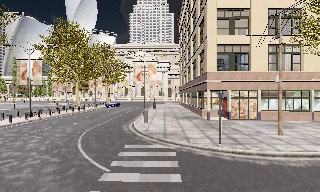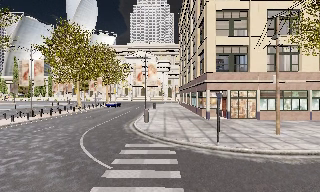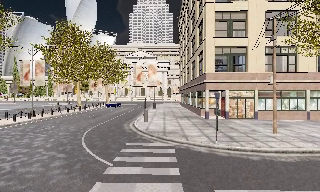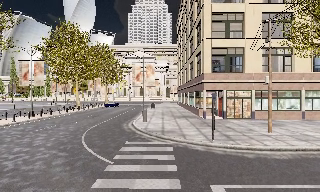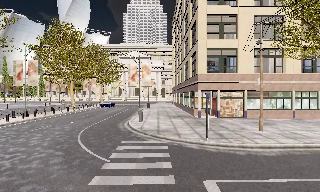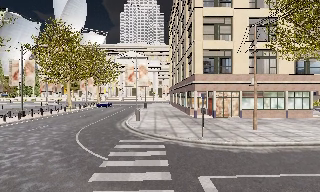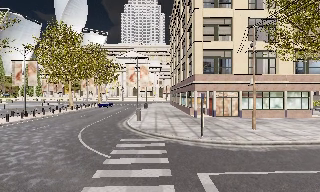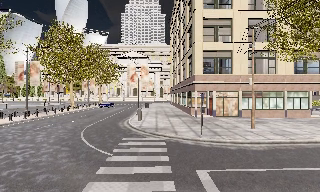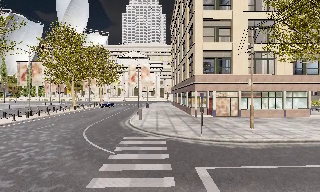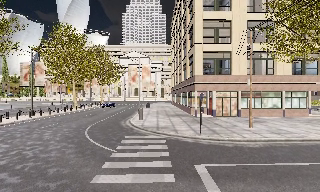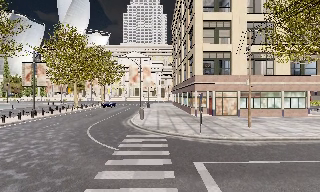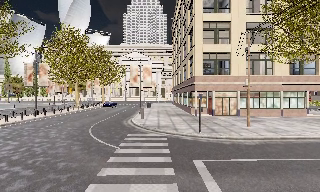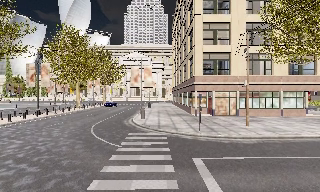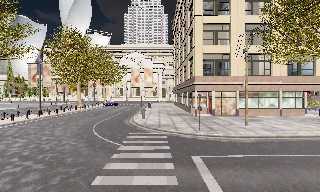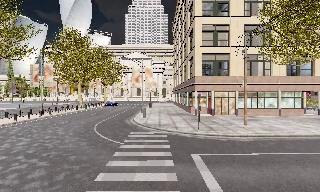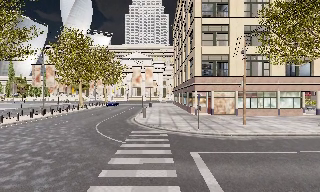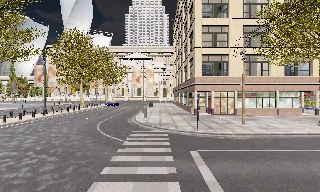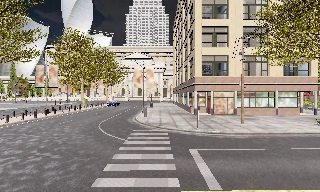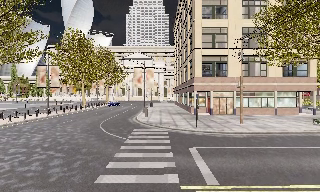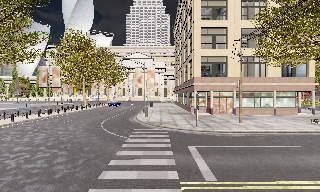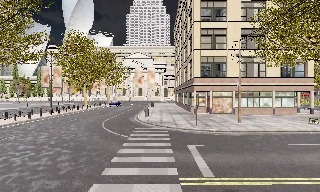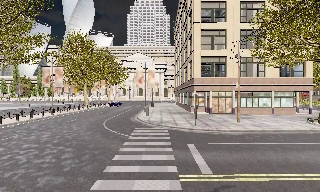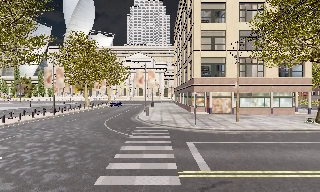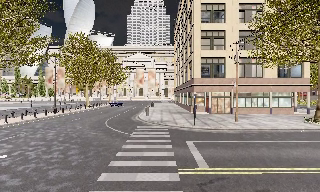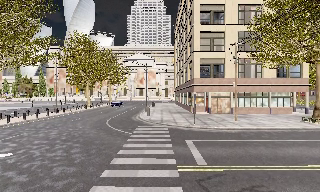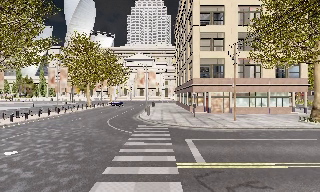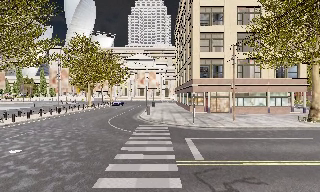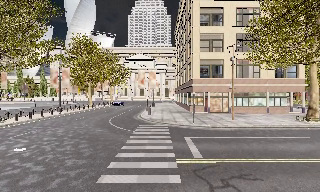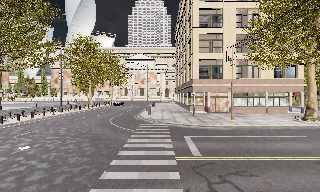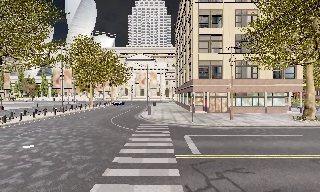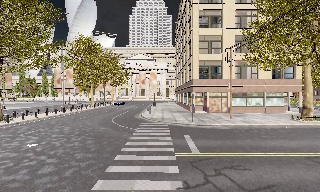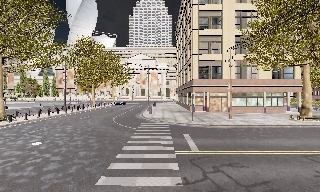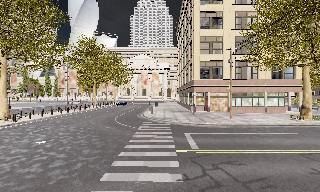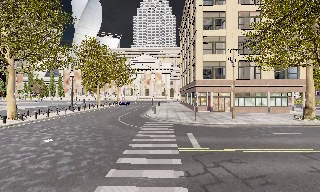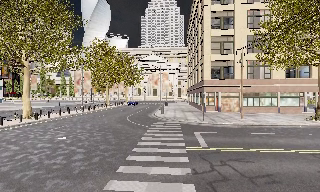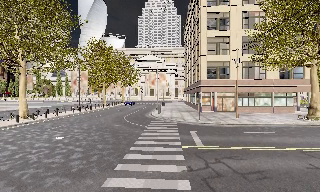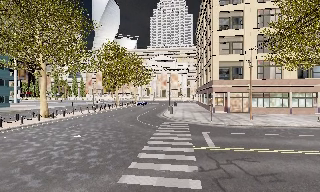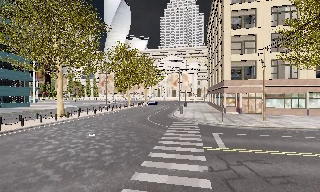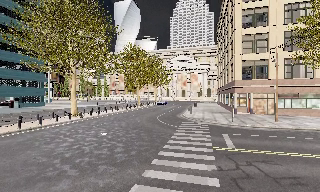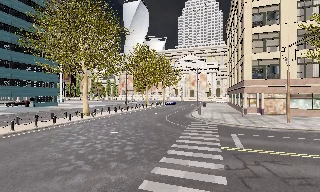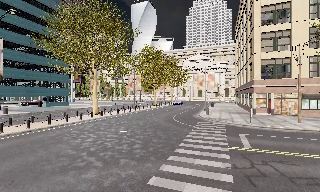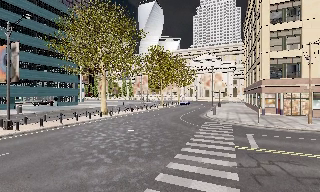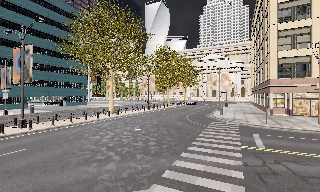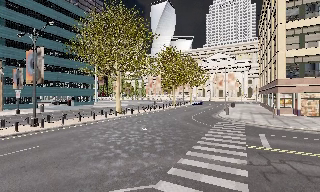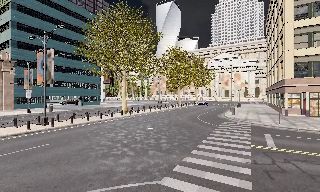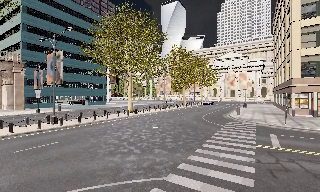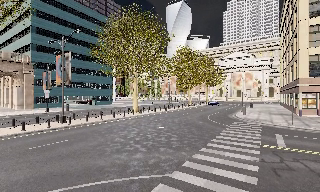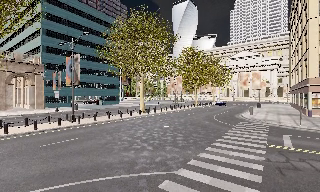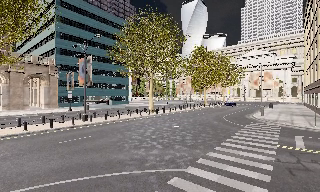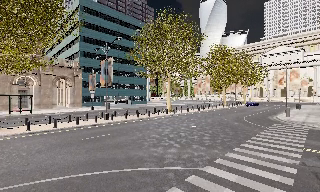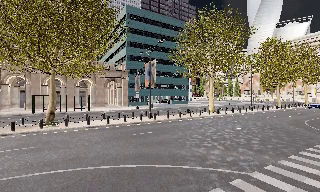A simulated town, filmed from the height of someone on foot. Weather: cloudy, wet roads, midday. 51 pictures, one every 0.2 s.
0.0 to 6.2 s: The camera travels backward, about 7 m, so what stands in front gets smaller.
6.2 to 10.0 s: The camera pans to its left, which is counterclockwise from overhead, by about 60 degrees. It travels backward, about 4 m.
The film runs backward here.
